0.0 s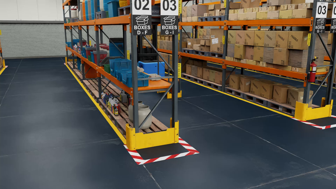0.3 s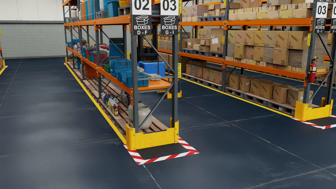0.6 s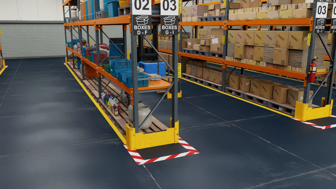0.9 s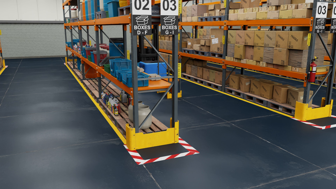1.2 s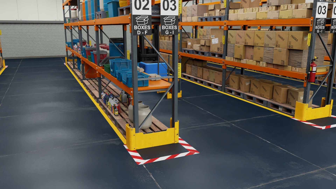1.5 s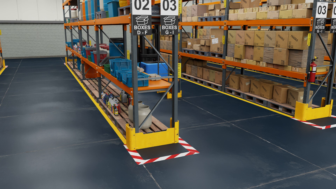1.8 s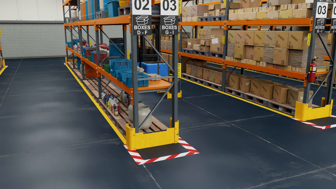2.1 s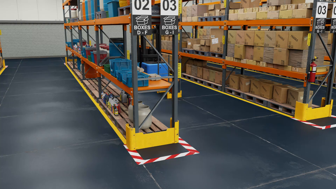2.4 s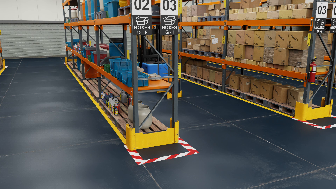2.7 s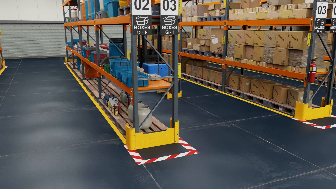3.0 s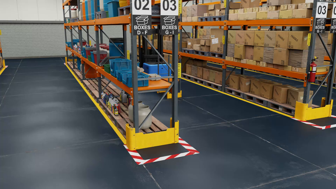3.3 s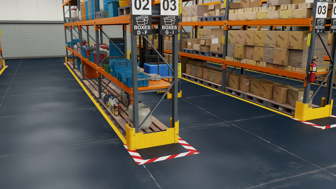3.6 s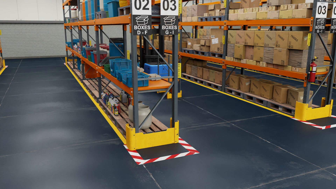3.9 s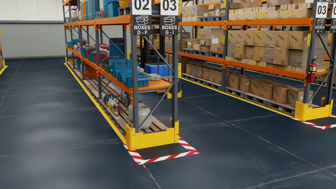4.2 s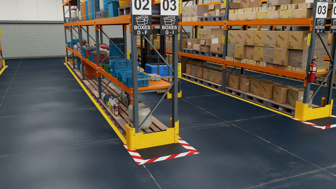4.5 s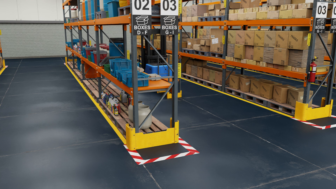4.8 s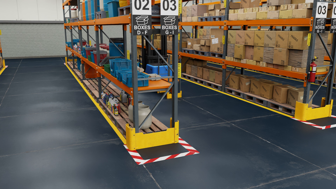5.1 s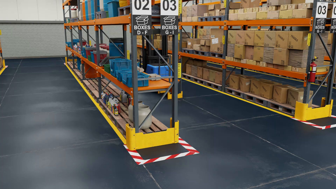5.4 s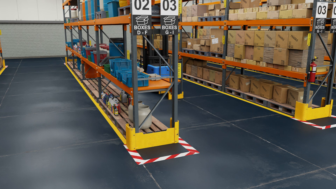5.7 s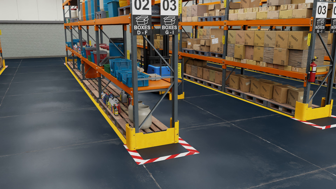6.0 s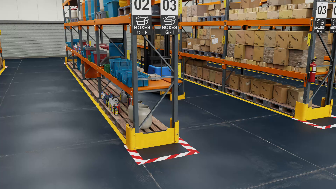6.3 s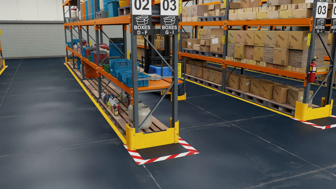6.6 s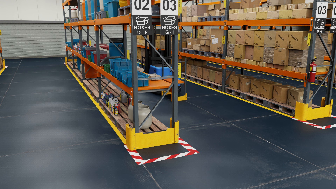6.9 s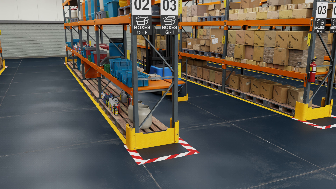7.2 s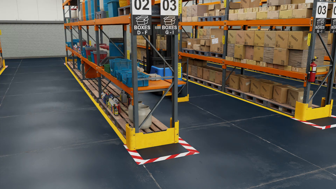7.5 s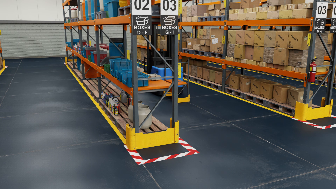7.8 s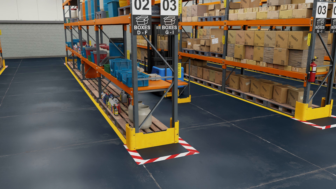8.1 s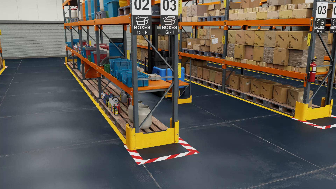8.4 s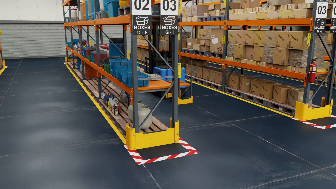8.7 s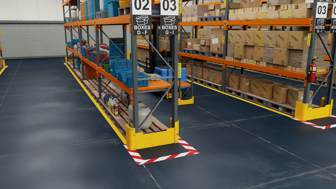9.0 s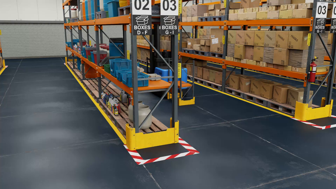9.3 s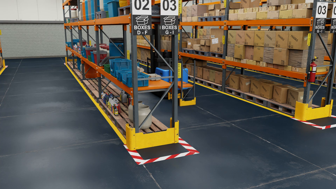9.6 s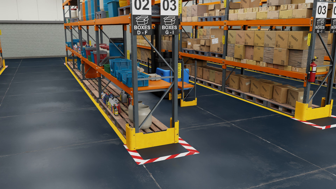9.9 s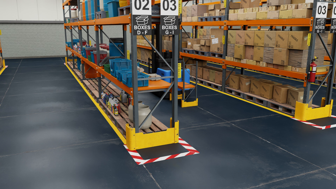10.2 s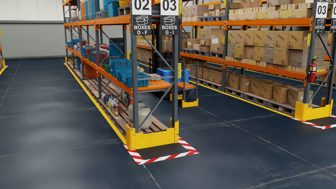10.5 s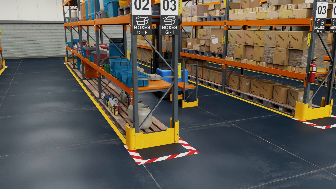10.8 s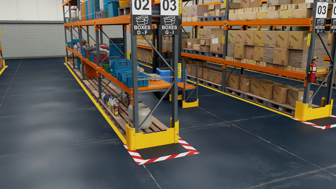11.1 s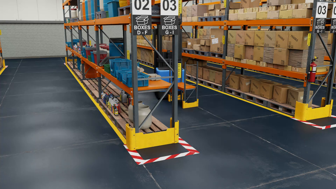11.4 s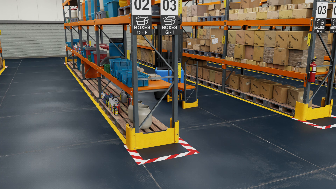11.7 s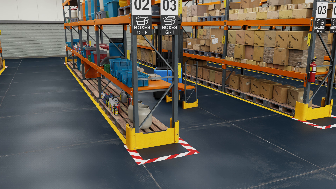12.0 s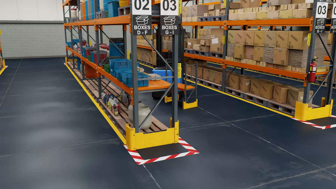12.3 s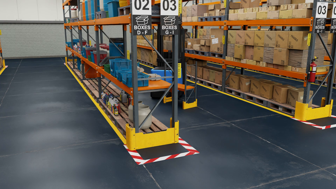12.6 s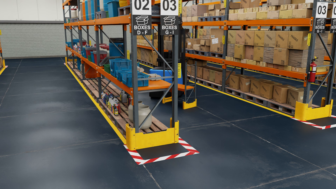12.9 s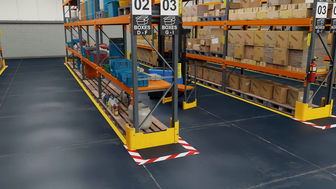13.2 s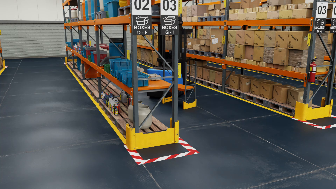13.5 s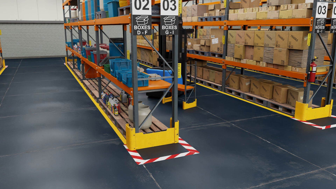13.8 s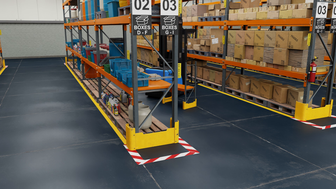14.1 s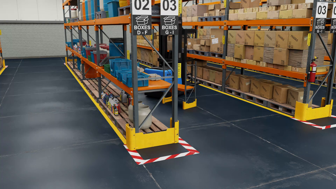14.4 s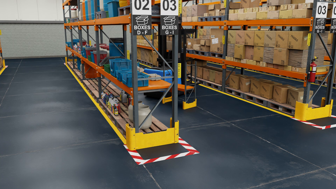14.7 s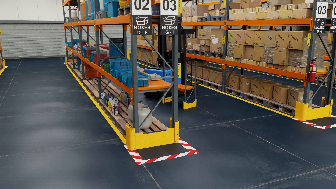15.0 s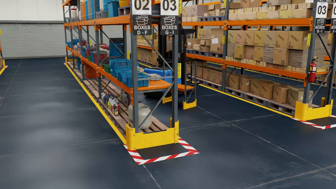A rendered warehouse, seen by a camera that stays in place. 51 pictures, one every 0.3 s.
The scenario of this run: A forklift runs into an object in its way.
